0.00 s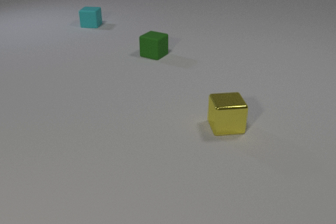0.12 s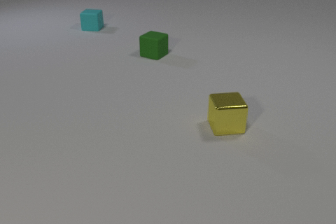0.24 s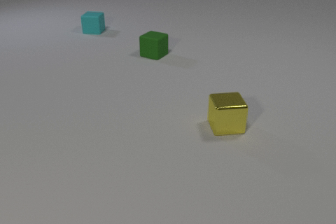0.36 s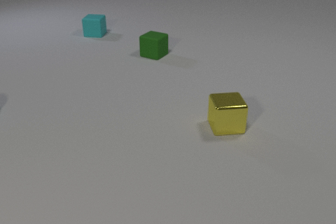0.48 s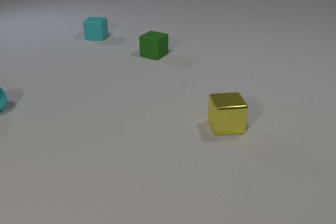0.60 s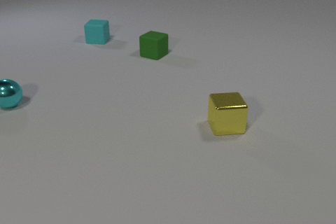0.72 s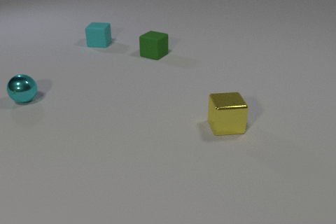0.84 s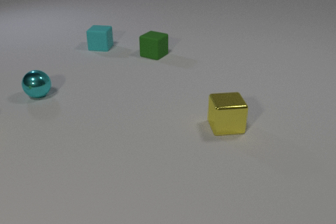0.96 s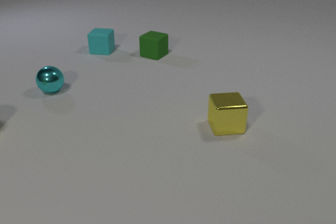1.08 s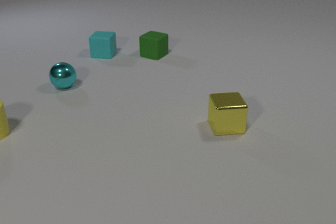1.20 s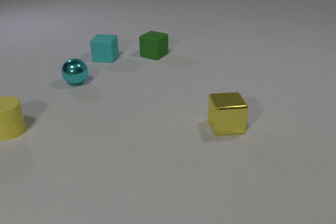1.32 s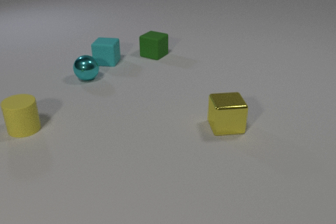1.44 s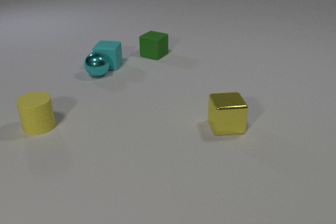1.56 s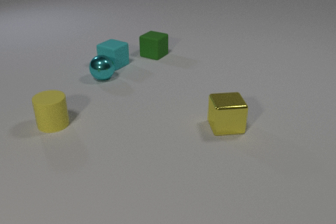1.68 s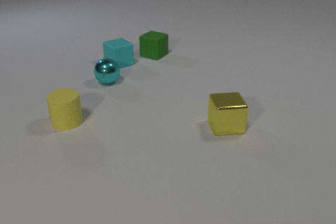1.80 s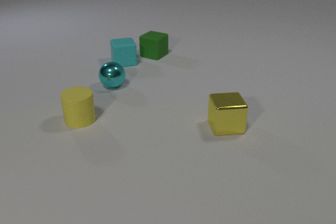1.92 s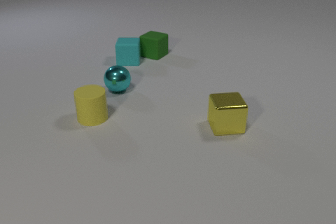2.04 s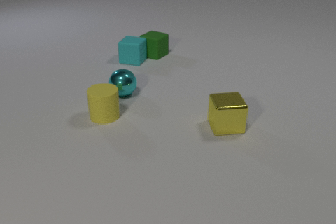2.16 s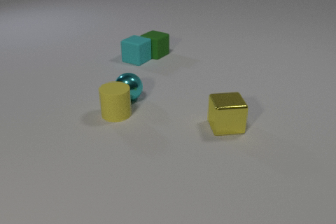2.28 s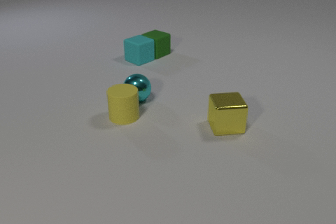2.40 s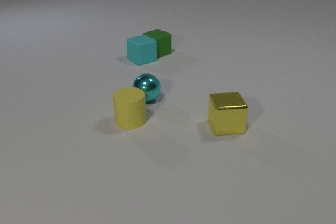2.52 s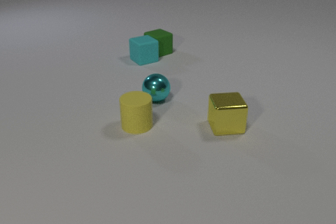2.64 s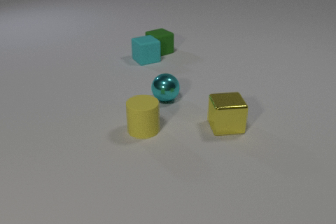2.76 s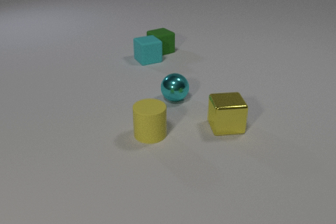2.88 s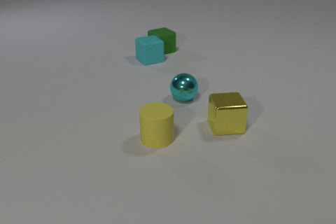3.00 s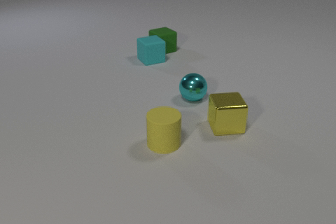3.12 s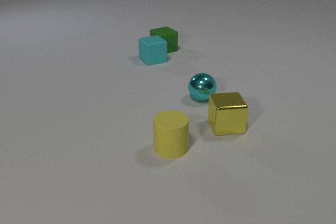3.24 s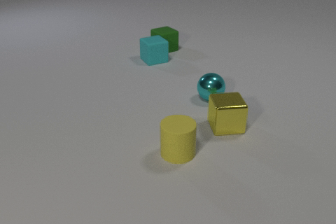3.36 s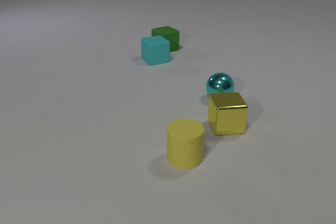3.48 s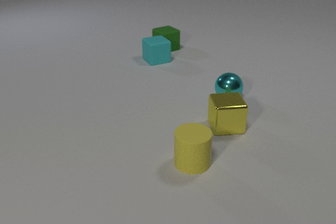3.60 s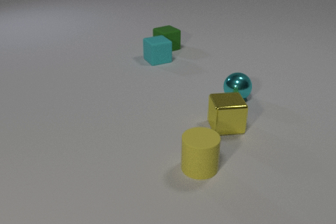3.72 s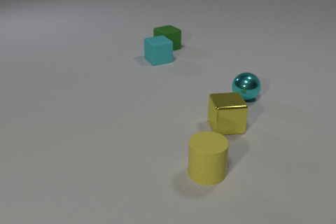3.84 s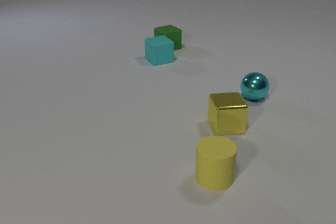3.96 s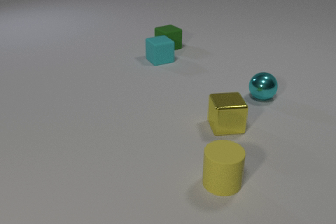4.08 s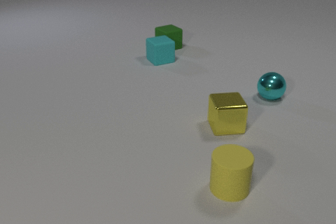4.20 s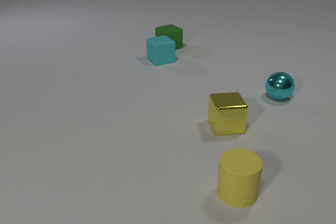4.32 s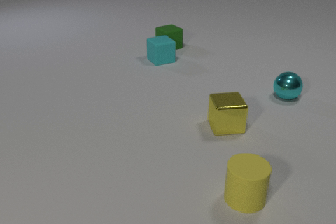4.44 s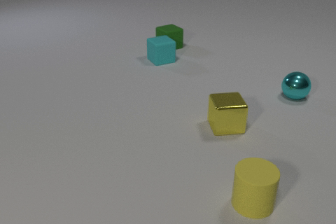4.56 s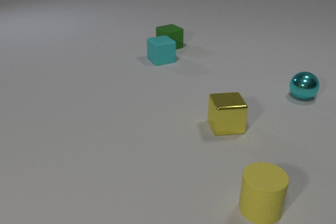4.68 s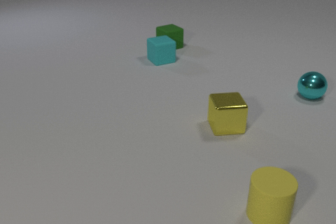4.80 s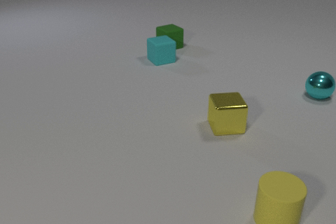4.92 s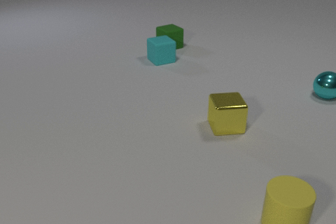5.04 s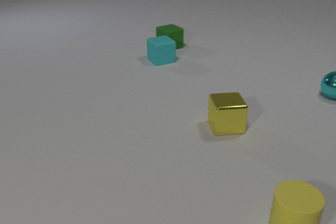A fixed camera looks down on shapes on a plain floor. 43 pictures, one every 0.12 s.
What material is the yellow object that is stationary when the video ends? metal.
What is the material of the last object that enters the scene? rubber.
How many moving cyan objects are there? 2.
0.00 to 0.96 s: The cyan metal sphere comes in at the left edge, rolls to the right and away from the camera. The cyan rubber cube slides toward the camera.
0.96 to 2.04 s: The cyan metal sphere rolls to the right. The cyan rubber cube slides toward the camera and to the right, spins clockwise seen from above by about 90 degrees, its near face sliding to the left. The yellow rubber cylinder comes in at the left edge, slides to the right. The cyan metal sphere and the cyan rubber cube collide. The cyan rubber cube and the green rubber cube collide.
2.04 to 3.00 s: The cyan metal sphere rolls to the right. The cyan rubber cube slides to the right, spins so that its near face slides to the left, clockwise seen from above. The yellow rubber cylinder slides to the right and toward the camera. The green rubber cube slides away from the camera and to the right, spins so that its near face slides to the left, clockwise seen from above. The cyan metal sphere and the yellow rubber cylinder collide.
3.00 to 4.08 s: The cyan metal sphere rolls to the right. The cyan rubber cube slides to the right. The yellow rubber cylinder slides to the right and toward the camera. The green rubber cube slides away from the camera and to the right.
4.08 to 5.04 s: The cyan metal sphere rolls to the right. The yellow rubber cylinder slides to the right and toward the camera.
